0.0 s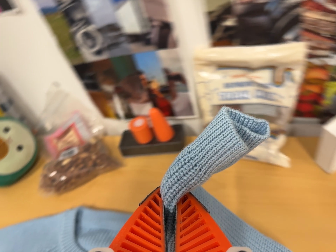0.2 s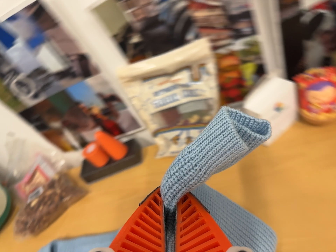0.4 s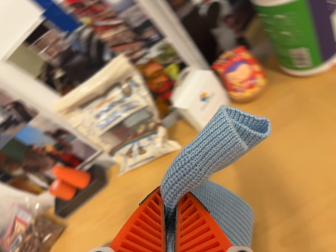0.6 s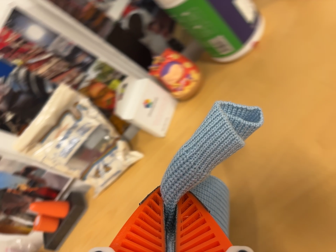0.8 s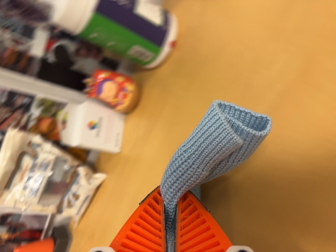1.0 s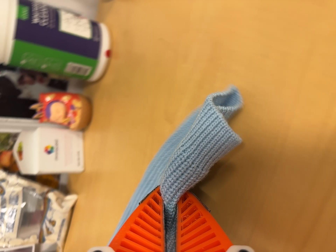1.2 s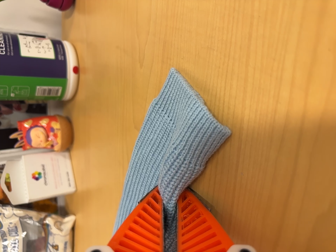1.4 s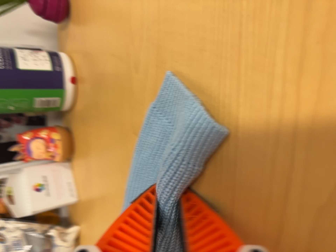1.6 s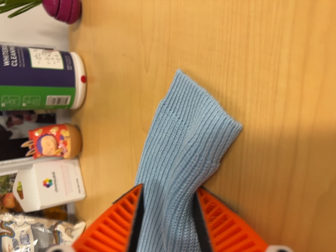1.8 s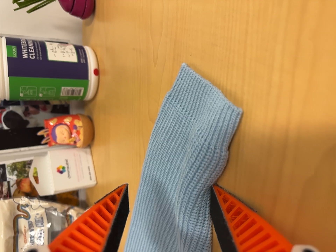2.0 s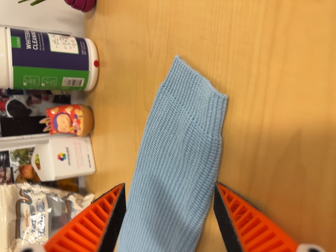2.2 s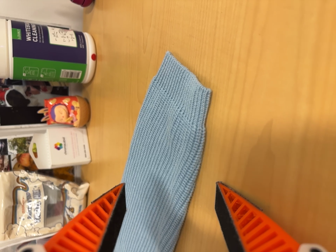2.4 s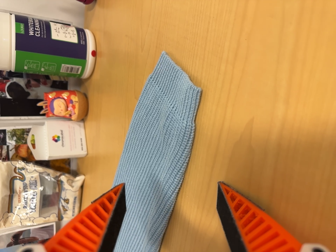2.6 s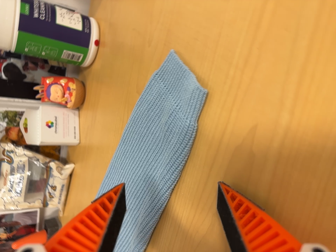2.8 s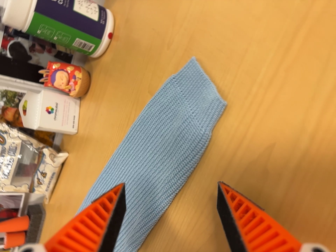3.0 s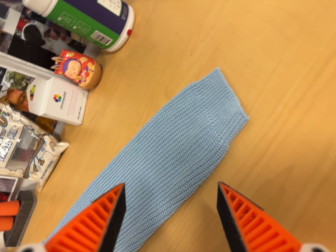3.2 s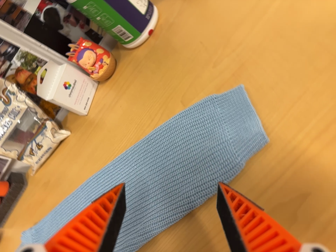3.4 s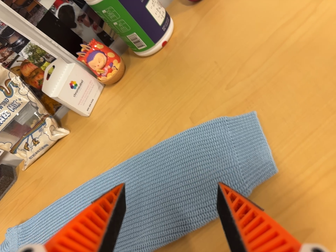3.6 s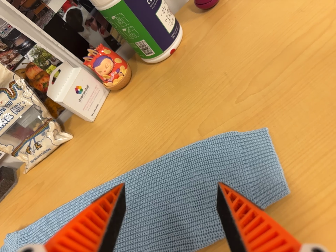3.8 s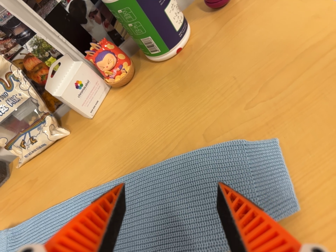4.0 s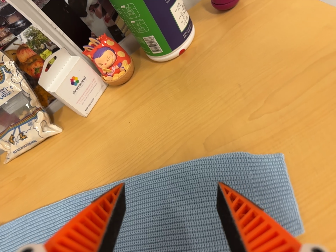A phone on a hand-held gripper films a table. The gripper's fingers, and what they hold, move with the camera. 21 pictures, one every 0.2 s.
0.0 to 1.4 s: The camera travels to its right, about 40 cm, so close, fixed things drift to the left. Its aim tips toward the top of its view by about 10 degrees, and the scene shifts downward. It rolls about its line of sight by about 90 degrees, and the scene rotates counterclockwise.
1.4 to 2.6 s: The camera travels backward, about 9 cm, so what stands in front gets smaller. It rolls about its line of sight by about 10 degrees, and the scene rotates clockwise.
2.6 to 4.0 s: The camera pans to its right by about 15 degrees. It travels to its left and toward the top of its view, about 16 cm. It rolls about its line of sight by about 40 degrees, and the scene rotates clockwise.
The film runs backward here.
